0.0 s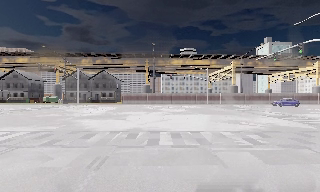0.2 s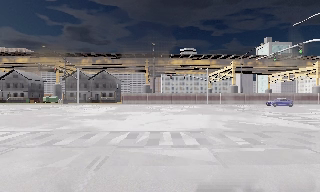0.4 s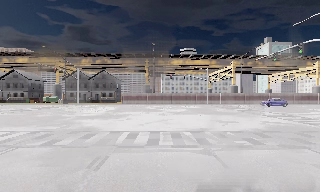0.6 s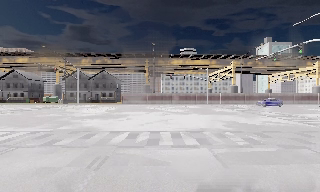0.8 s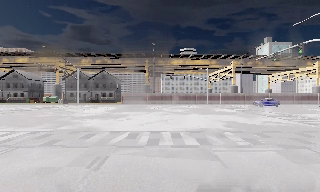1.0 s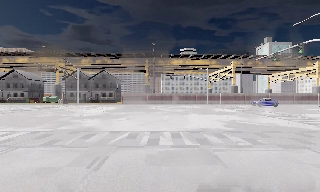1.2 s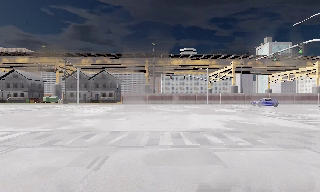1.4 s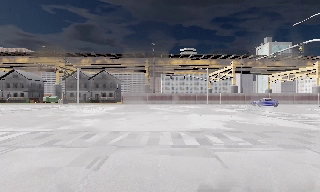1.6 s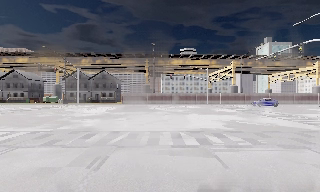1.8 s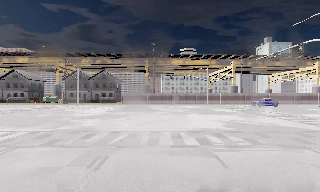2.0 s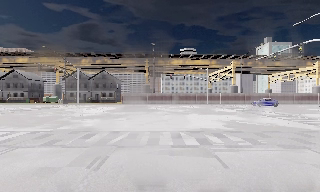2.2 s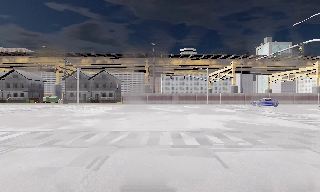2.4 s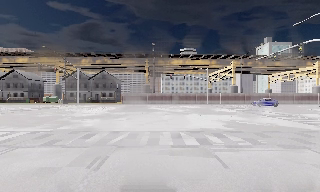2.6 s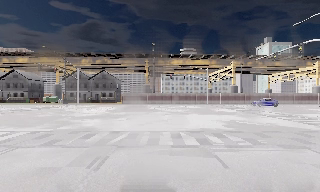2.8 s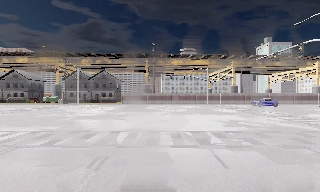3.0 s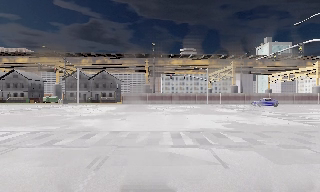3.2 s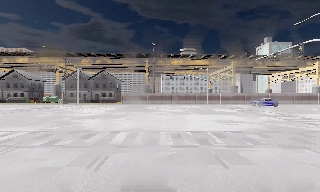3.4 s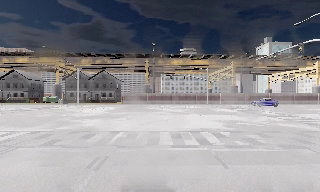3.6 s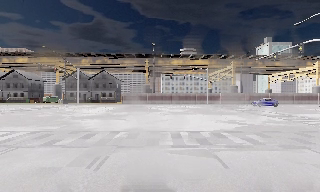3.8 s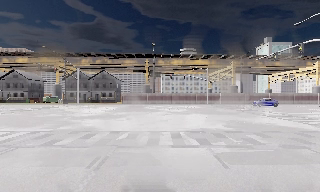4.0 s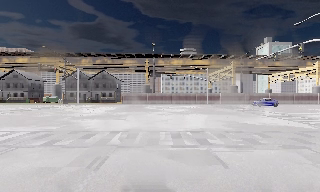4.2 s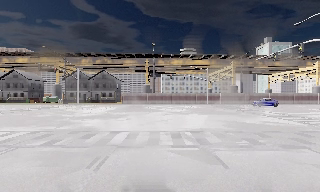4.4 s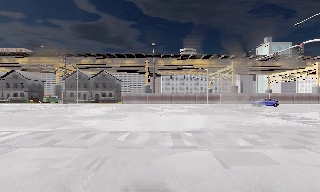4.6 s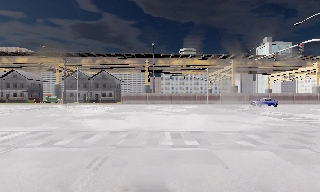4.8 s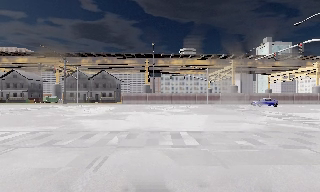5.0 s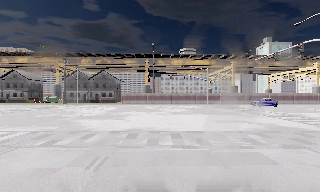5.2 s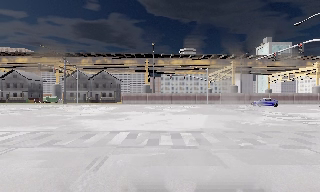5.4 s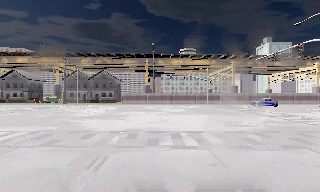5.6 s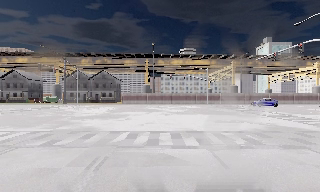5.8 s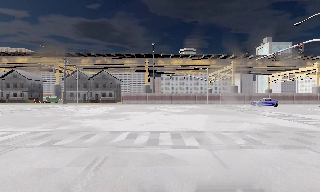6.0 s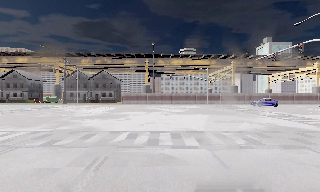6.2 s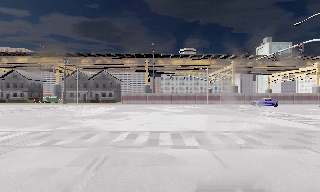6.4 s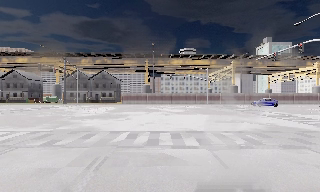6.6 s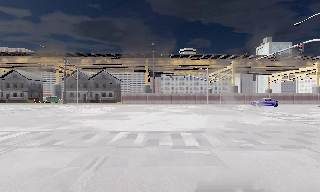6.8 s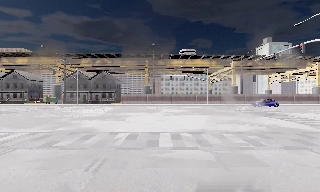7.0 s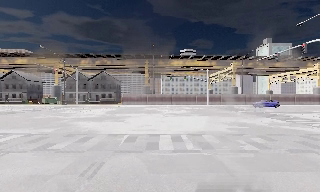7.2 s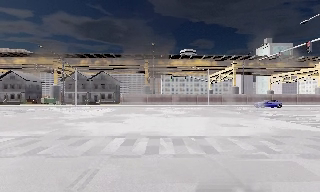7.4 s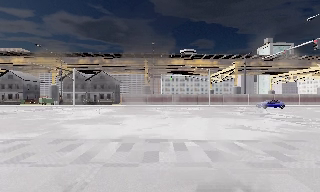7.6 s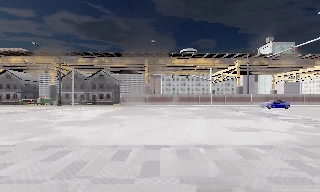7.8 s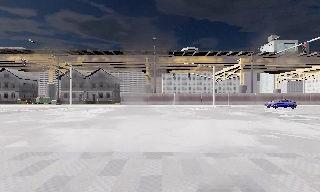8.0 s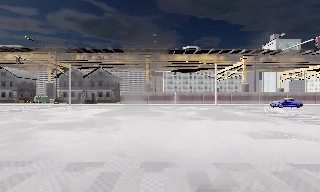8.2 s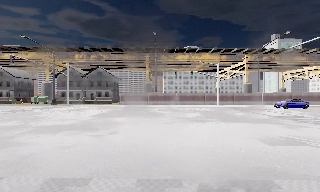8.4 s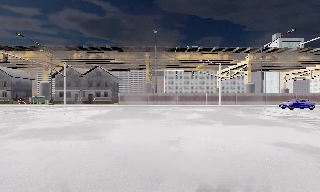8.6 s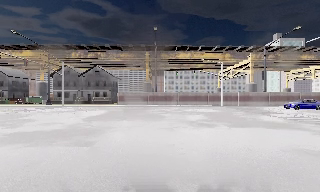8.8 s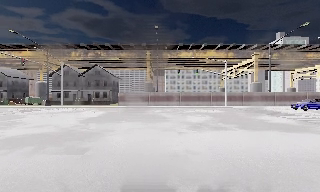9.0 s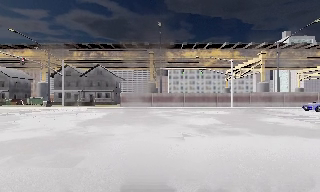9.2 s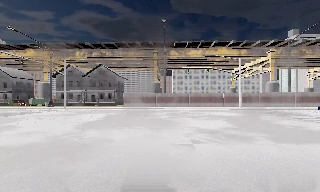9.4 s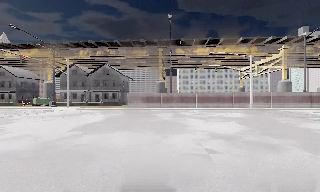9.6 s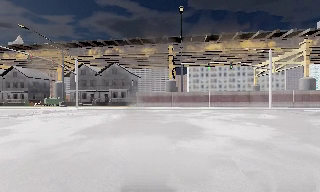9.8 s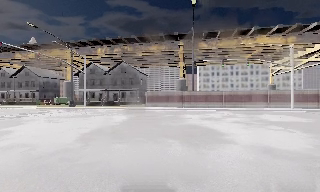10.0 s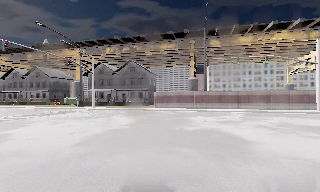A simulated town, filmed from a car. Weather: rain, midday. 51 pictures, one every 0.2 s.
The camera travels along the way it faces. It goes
forward.
0.0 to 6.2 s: The camera keeps its place and its aim.
6.2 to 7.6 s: The camera travels forward, about 2 m, so what stands in front looms larger. It gains speed.
7.6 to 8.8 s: The camera travels forward, about 5 m, so what stands in front looms larger.
8.8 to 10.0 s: The camera swings to its left by about 15 degrees, and the scene slides to the right. It travels forward, about 7 m, so what stands in front looms larger.
The film runs forward here.
